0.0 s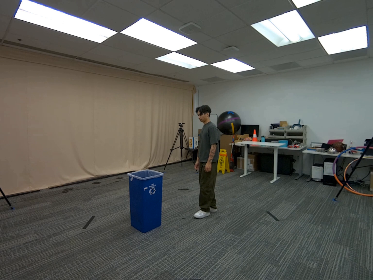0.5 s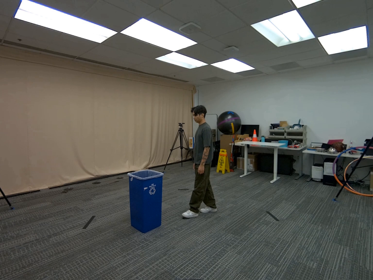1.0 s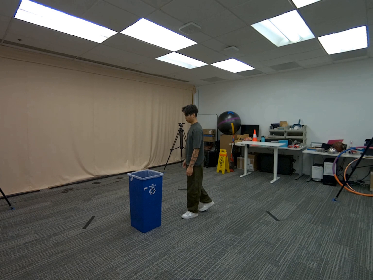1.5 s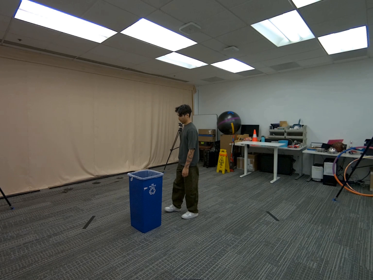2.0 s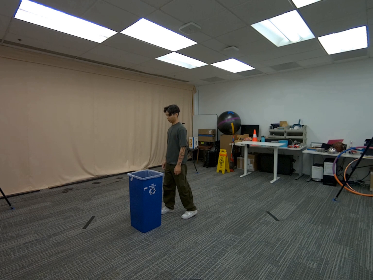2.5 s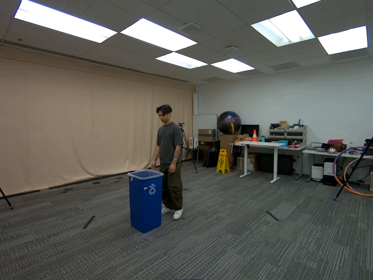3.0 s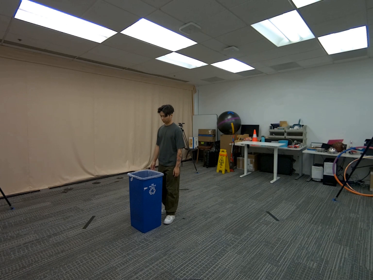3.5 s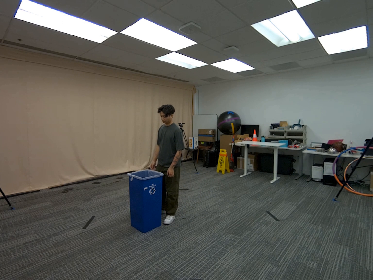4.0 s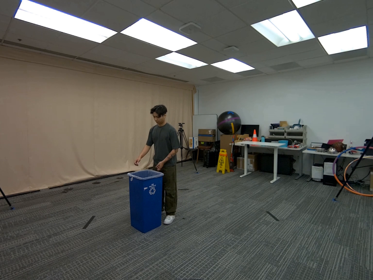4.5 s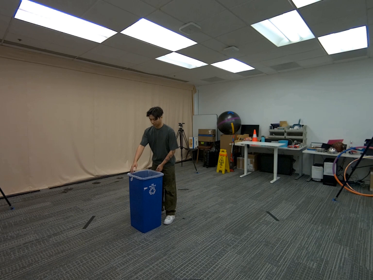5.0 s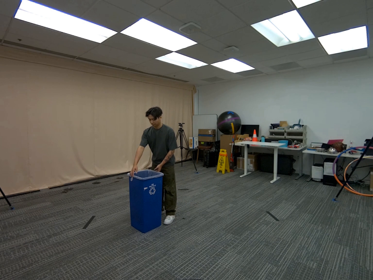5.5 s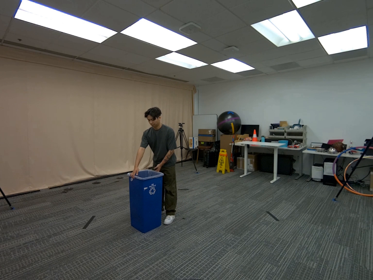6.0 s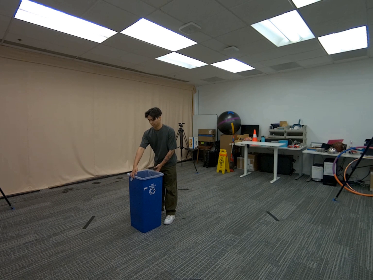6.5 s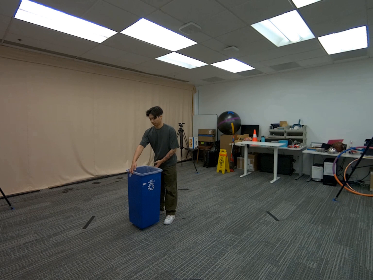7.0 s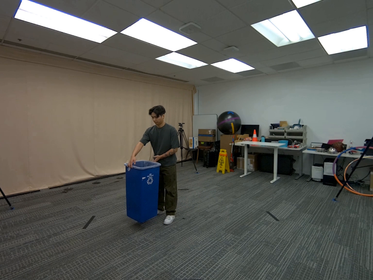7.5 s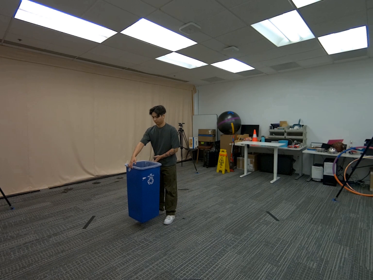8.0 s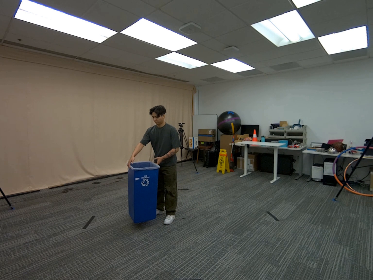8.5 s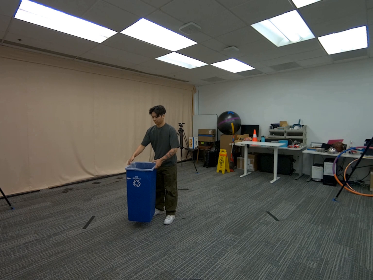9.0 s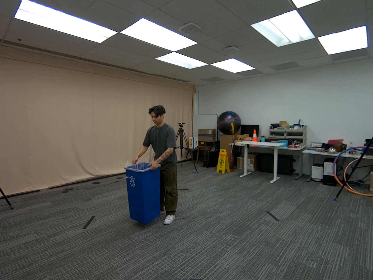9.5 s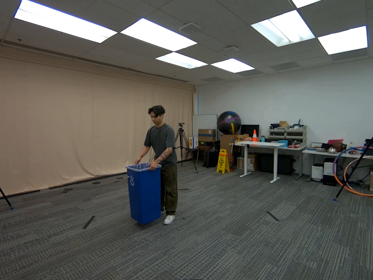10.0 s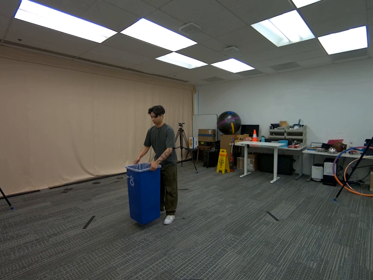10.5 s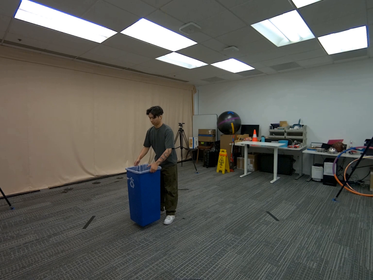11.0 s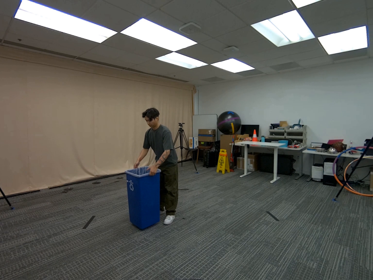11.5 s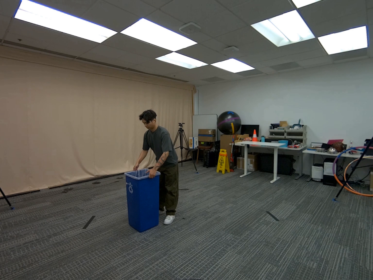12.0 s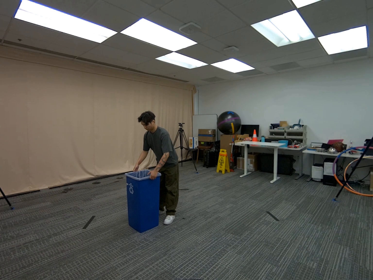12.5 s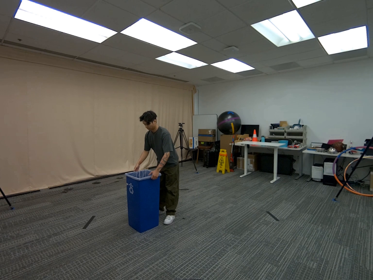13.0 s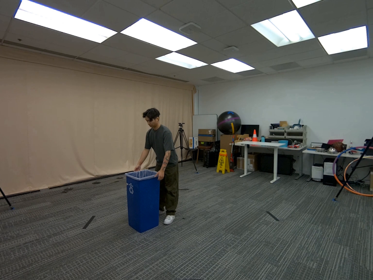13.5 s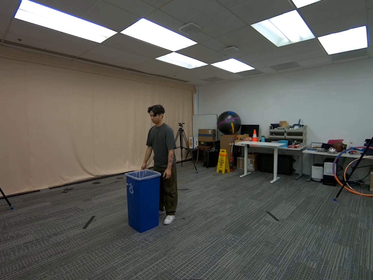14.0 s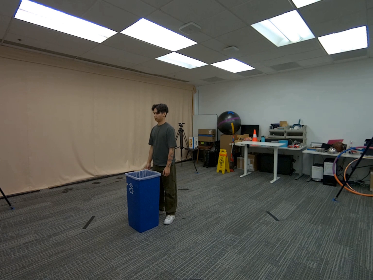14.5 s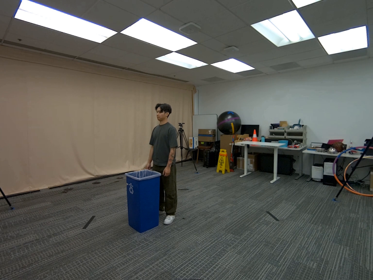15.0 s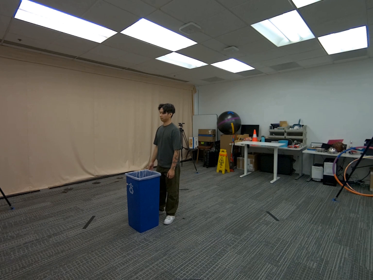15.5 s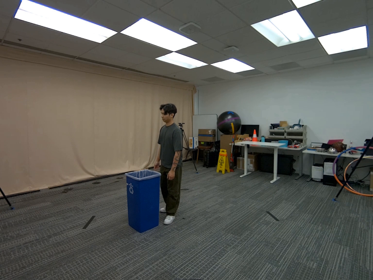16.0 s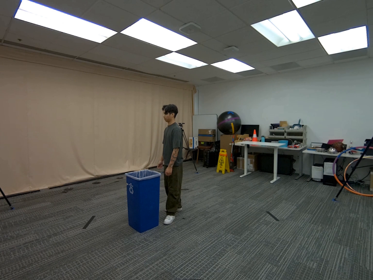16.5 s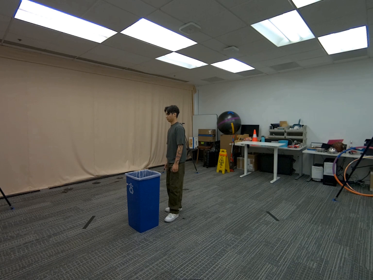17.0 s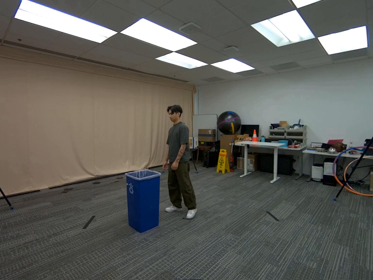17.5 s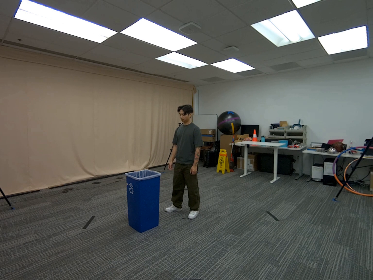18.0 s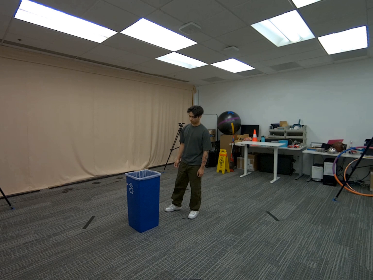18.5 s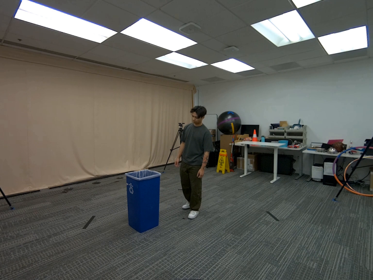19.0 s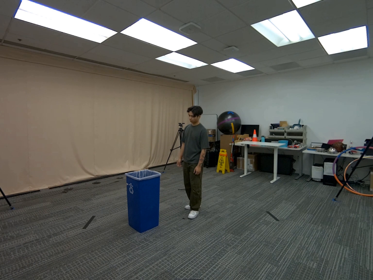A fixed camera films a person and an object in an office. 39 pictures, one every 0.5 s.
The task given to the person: Walk over to the blue trash can and rotate the blue trash can 90°.
